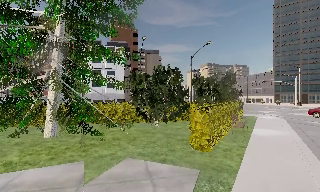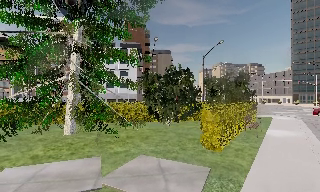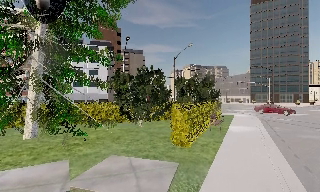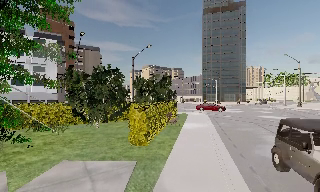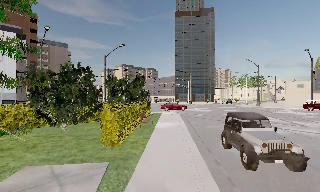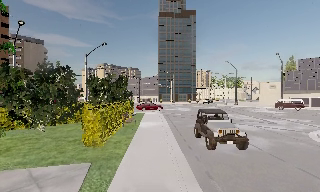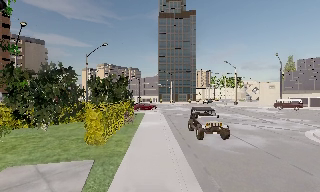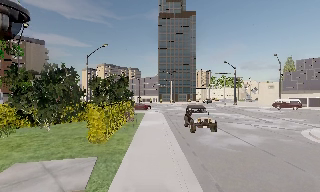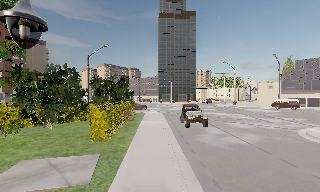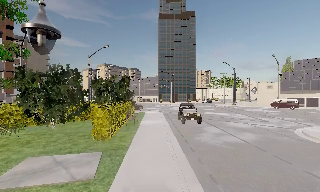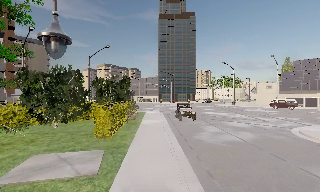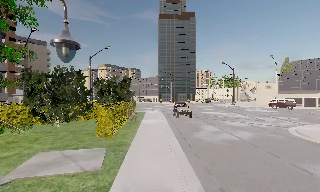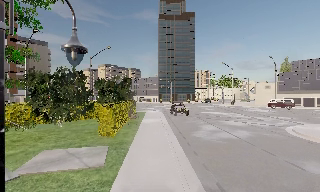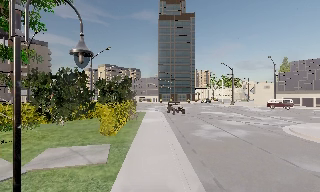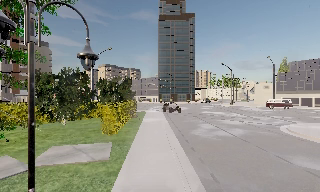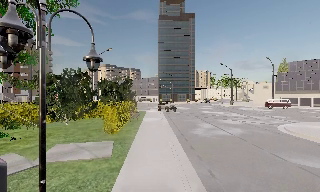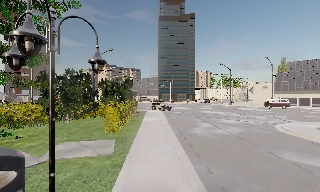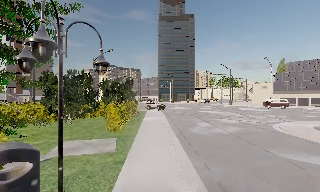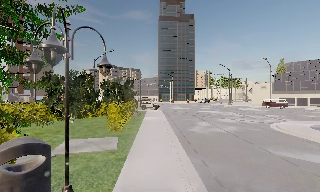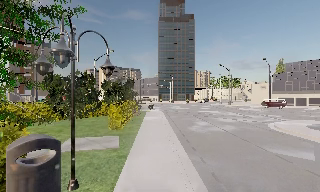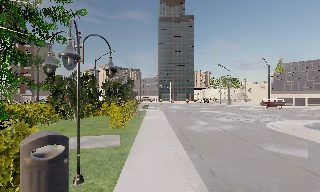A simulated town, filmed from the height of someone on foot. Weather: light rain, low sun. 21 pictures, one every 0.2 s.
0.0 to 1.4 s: The camera swings to its right by about 35 degrees, and the scene slides to the left. It travels backward, about 1.5 m.
1.4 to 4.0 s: The camera travels backward, about 4 m, so what stands in front gets smaller.
The film runs backward here.
